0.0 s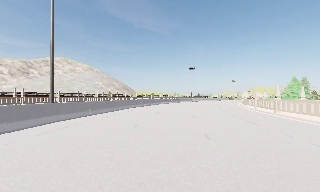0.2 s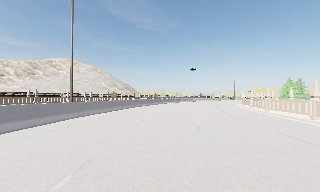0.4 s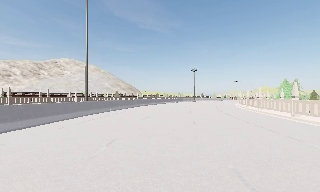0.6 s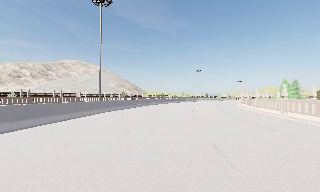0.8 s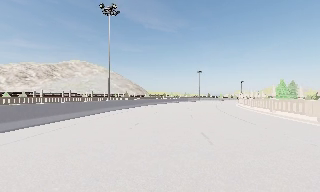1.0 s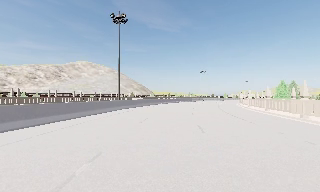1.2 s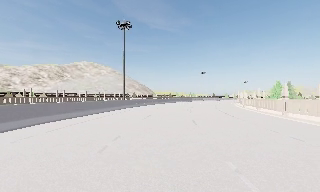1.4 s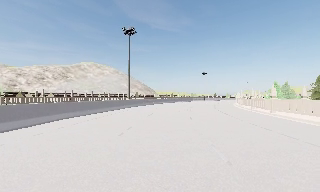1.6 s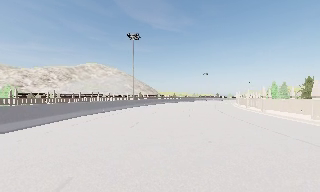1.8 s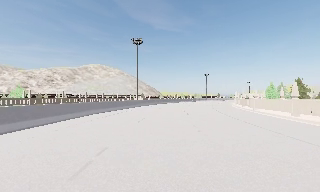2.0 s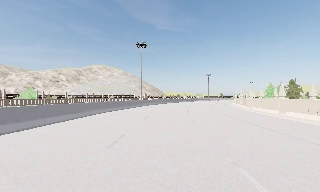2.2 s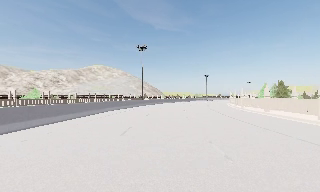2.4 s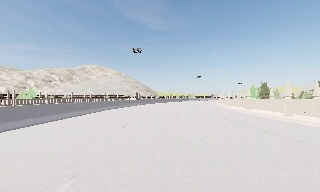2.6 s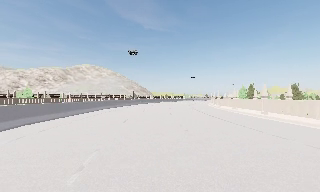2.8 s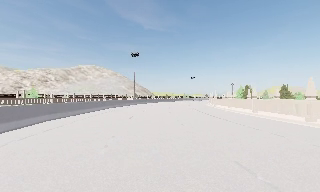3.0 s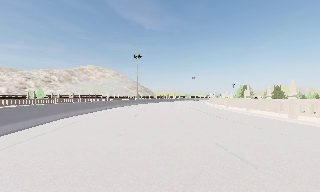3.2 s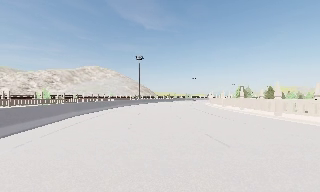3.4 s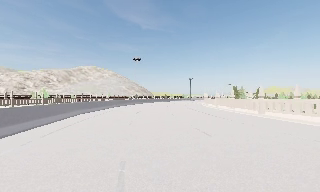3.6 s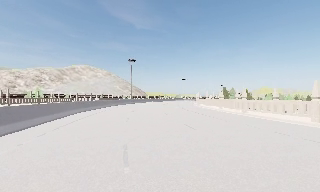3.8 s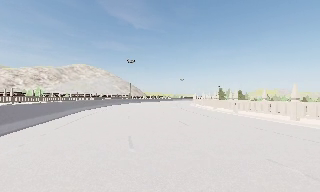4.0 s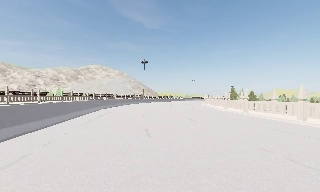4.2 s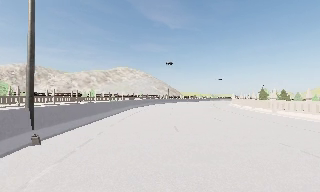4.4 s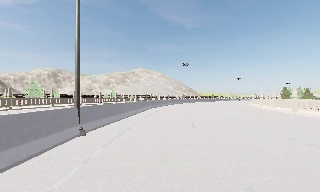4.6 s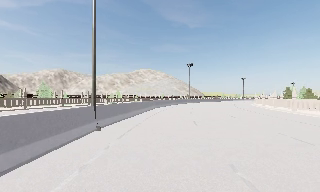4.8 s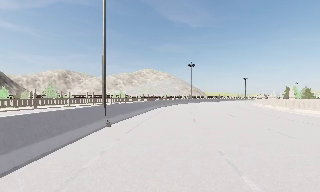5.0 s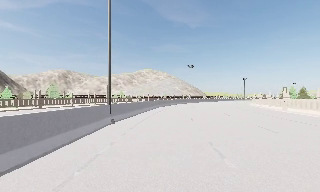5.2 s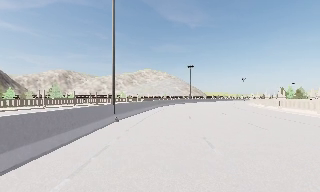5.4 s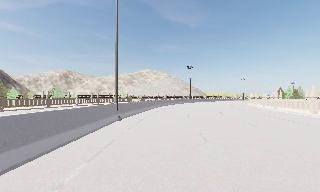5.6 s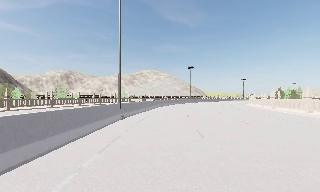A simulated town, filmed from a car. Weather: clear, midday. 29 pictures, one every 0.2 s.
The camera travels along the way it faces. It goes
backward.
0.0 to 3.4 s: The camera travels backward, about 30 m, so what stands in front gets smaller.
3.4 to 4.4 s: The camera swings to its left by about 15 degrees, and the scene slides to the right. It travels backward, about 6 m, so what stands in front gets smaller.
4.4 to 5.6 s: The camera travels backward, about 5 m, so what stands in front gets smaller.
The film runs backward here.
